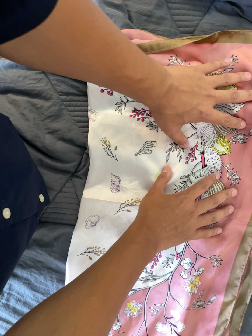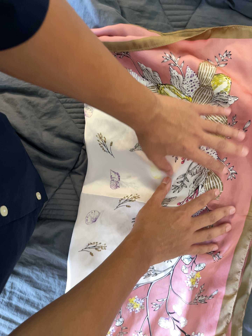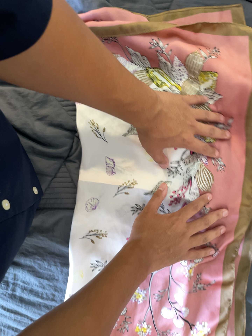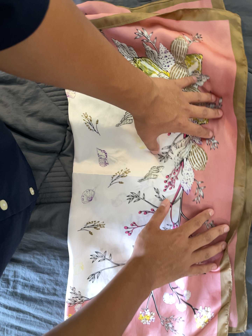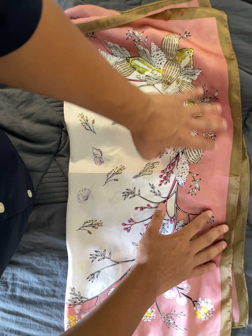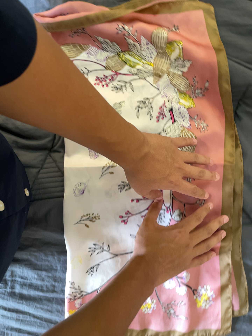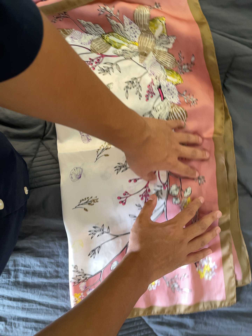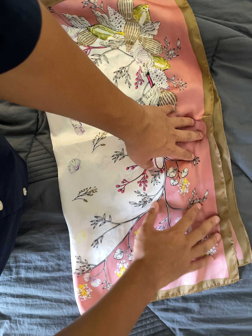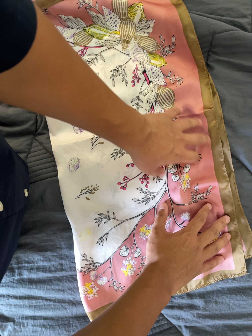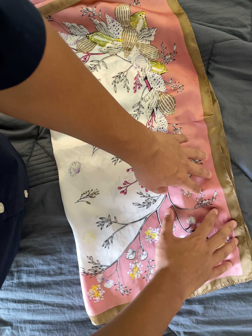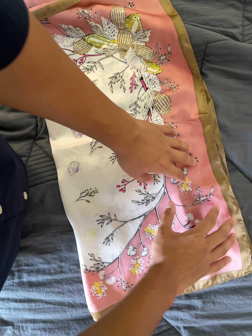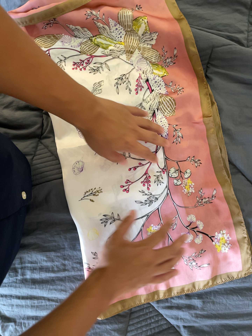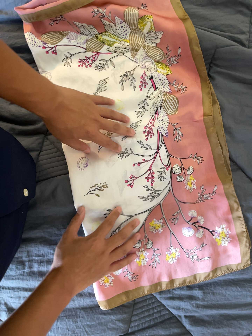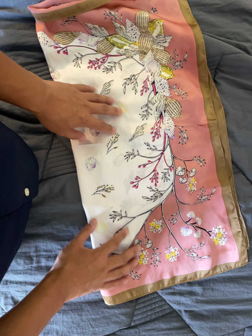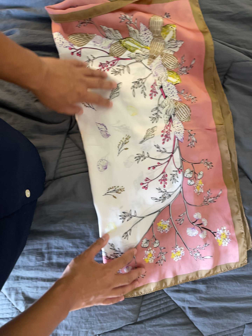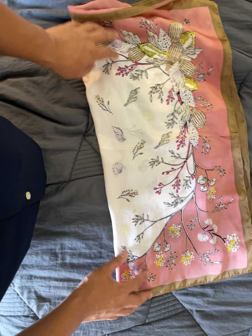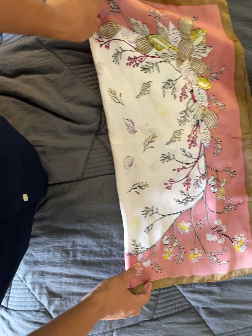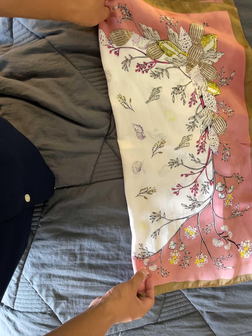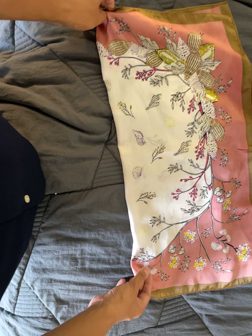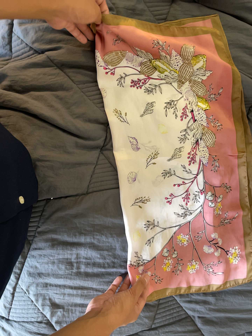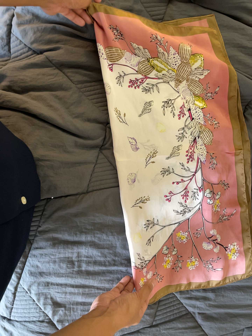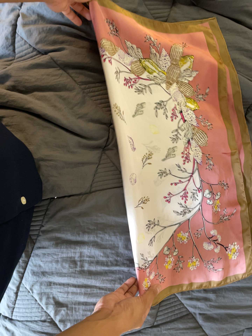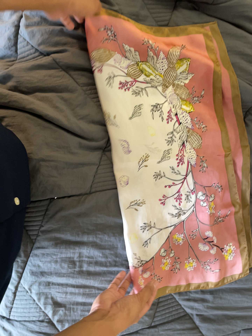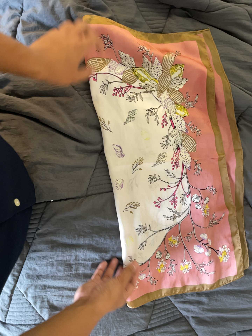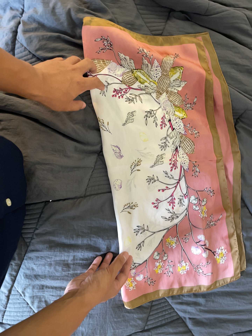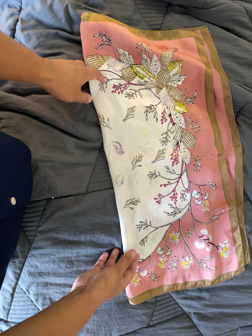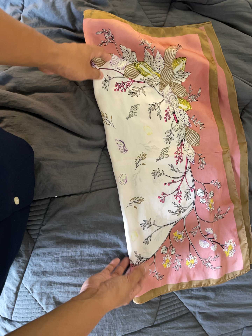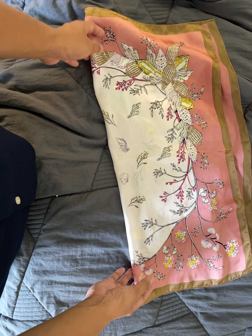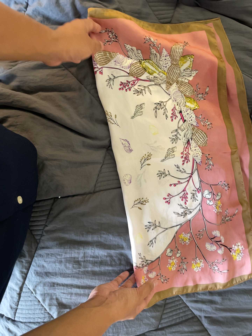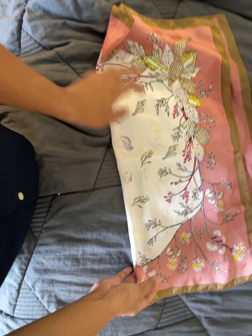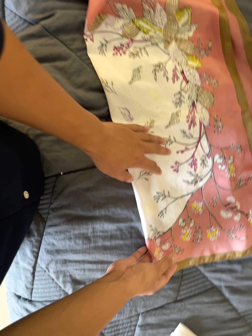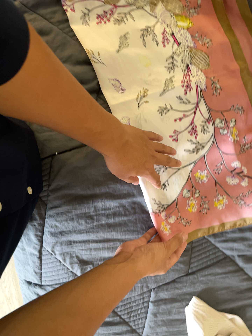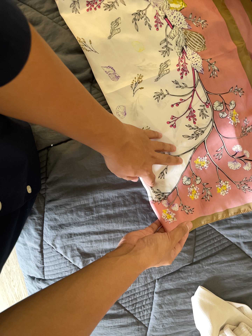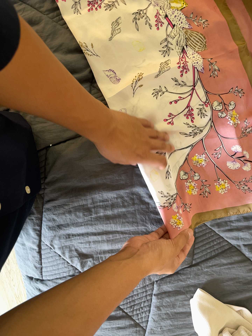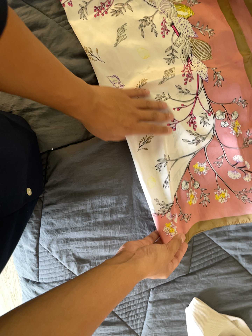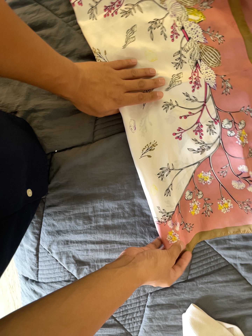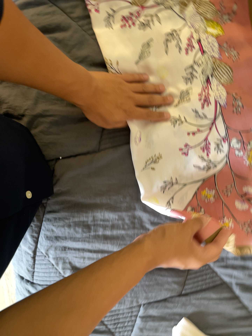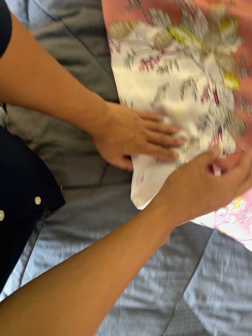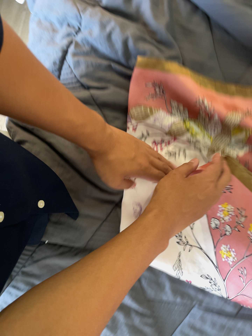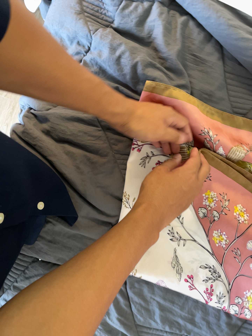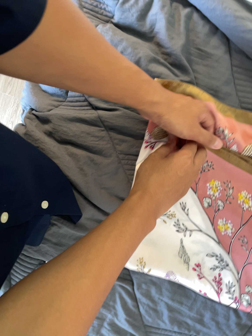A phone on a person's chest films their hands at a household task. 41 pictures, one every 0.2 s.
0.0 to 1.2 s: The camera travels toward the bottom of its view, about 14 cm, so close, fixed things drift upward. It rolls about its line of sight by about 20 degrees, and the scene rotates counterclockwise.
1.2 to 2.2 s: The camera shifts only a little, or ends up much as it began.
2.2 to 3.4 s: The camera travels to its left, about 20 cm, so close, fixed things drift to the right. It rolls about its line of sight by about 10 degrees, and the scene rotates clockwise.
3.4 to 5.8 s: The camera shifts only a little, or ends up much as it began.
5.8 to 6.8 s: The camera travels toward the bottom of its view, to its right and forward, about 12 cm, so close, fixed things drift upward. It rolls about its line of sight by about 10 degrees, and the scene rotates counterclockwise.
6.8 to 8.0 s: The camera travels toward the top of its view, about 30 cm, so close, fixed things drift downward. It rolls about its line of sight by about 35 degrees, and the scene rotates clockwise.
The film runs forward here.
